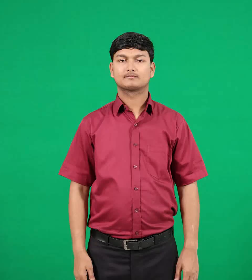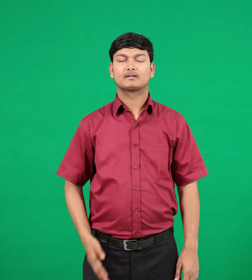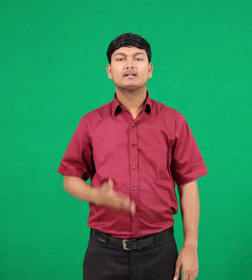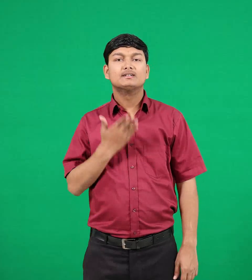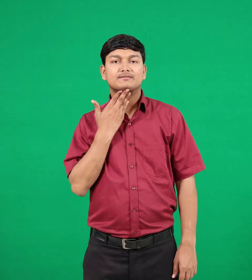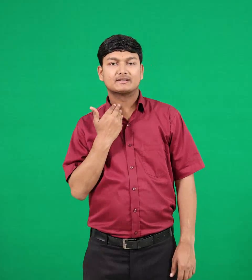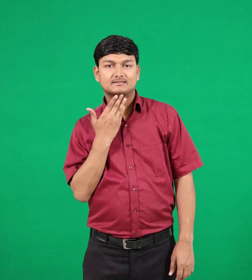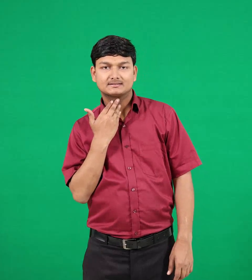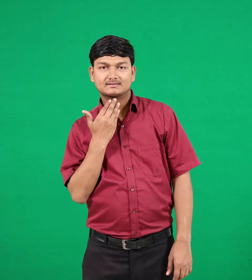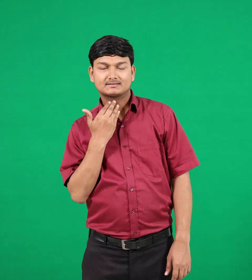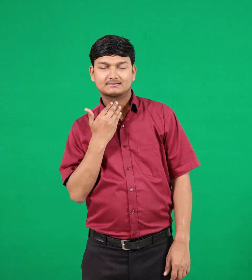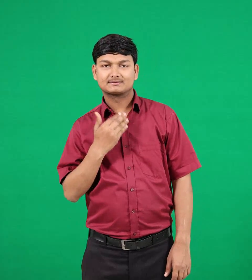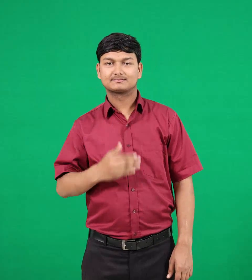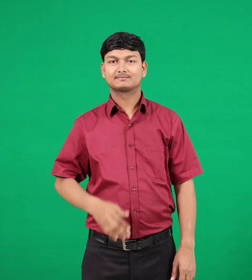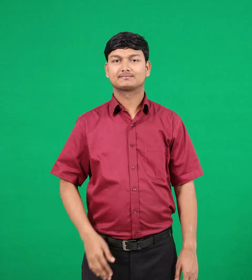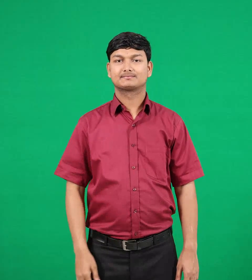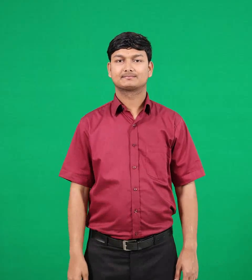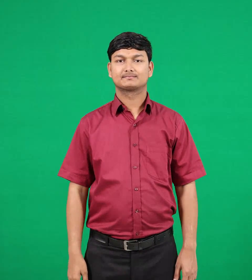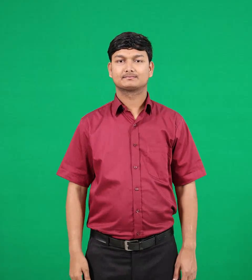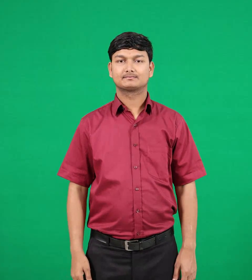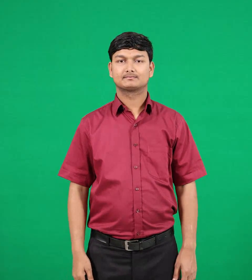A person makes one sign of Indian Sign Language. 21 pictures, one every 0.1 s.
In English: sugar
